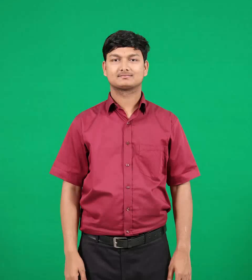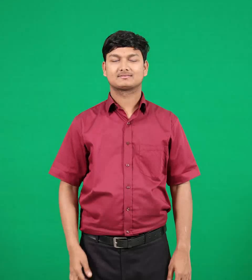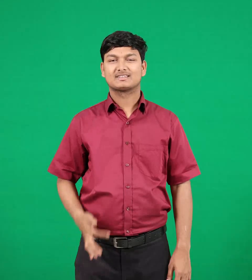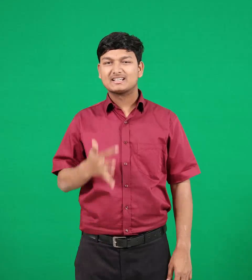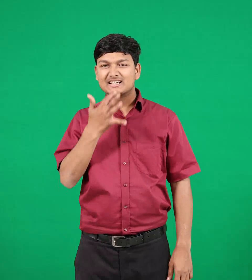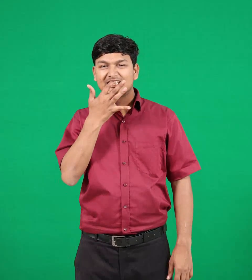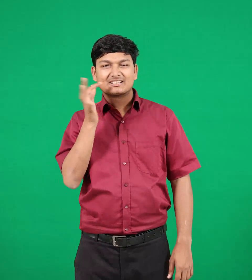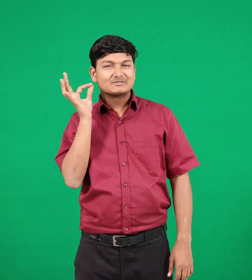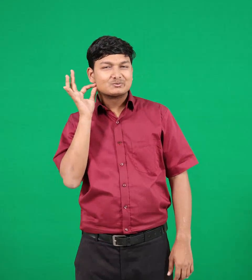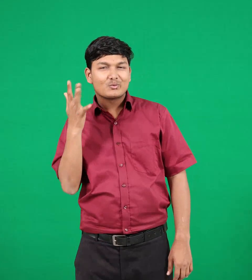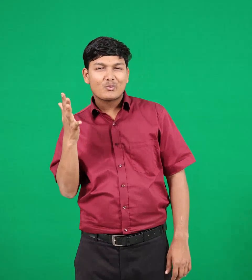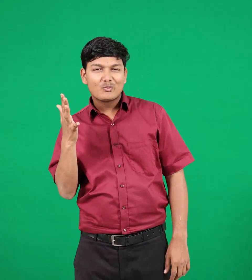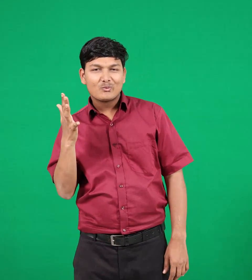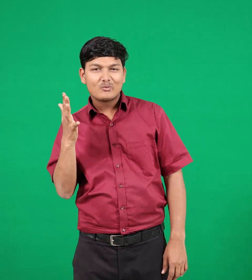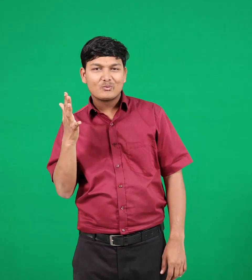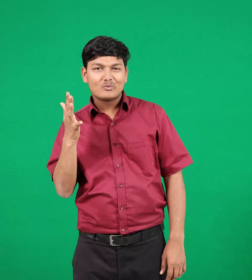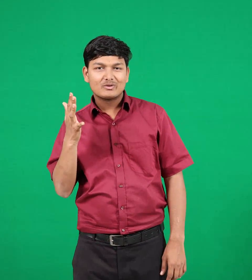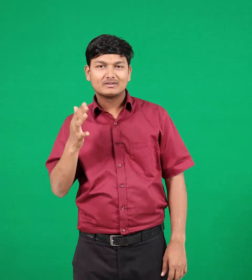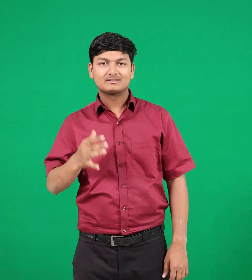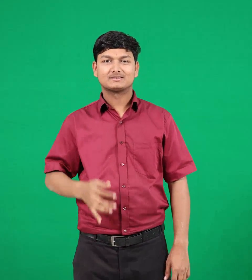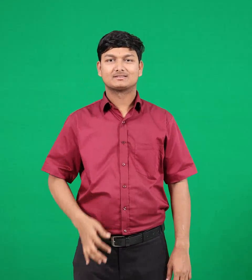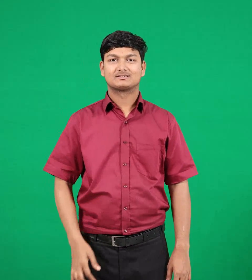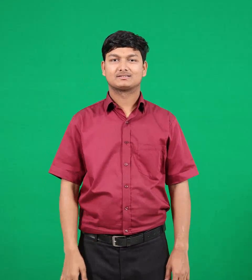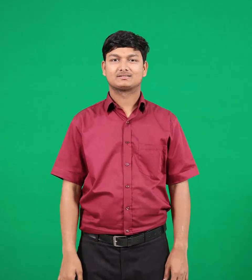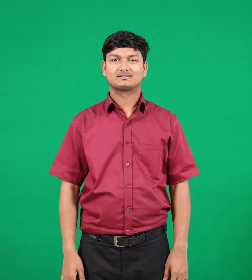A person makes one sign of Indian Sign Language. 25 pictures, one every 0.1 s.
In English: silver
